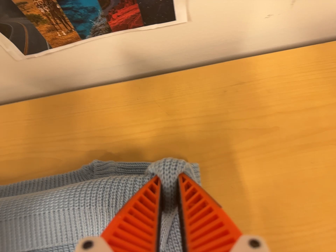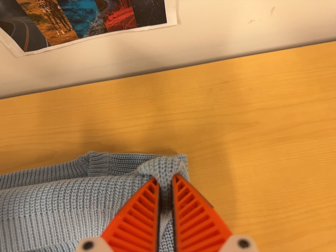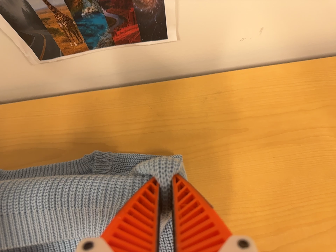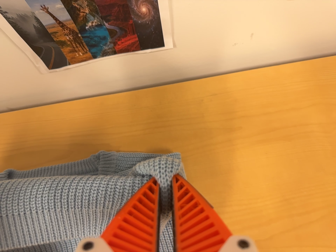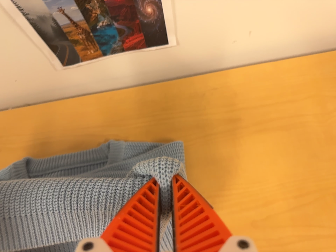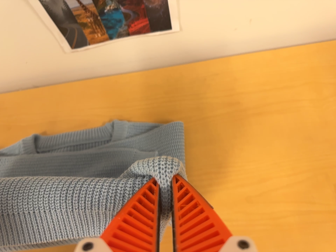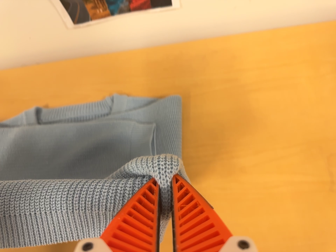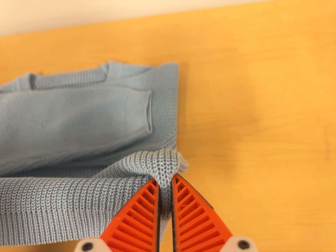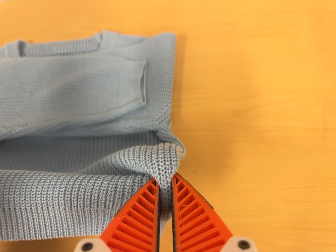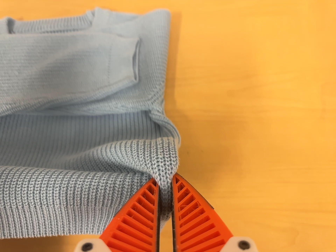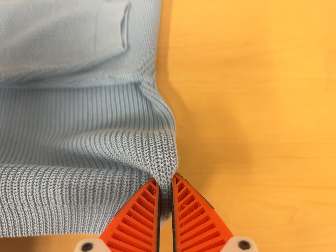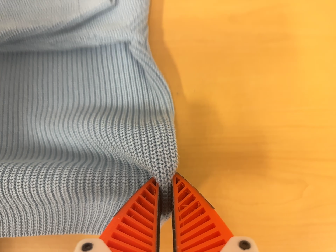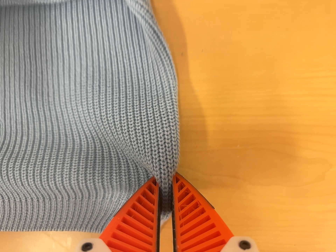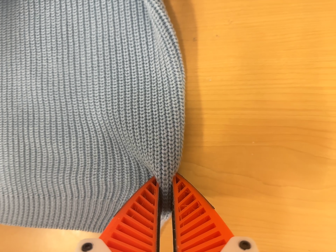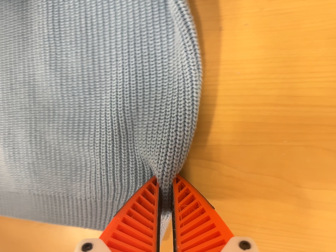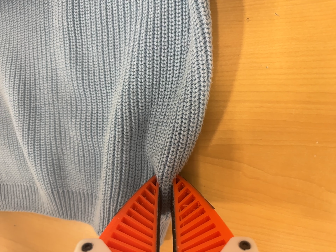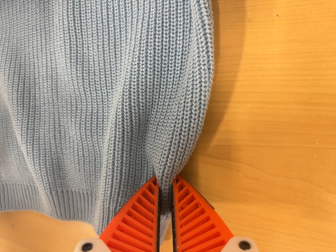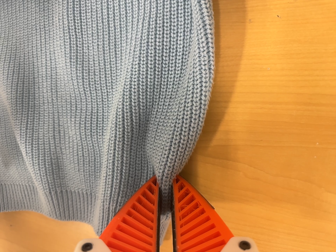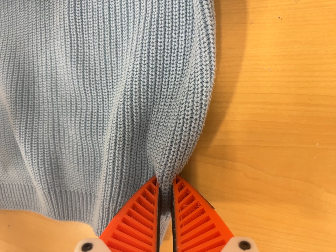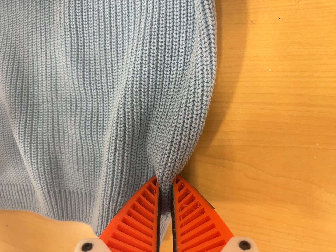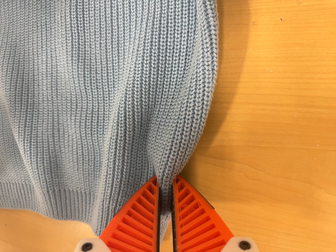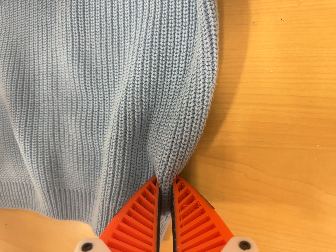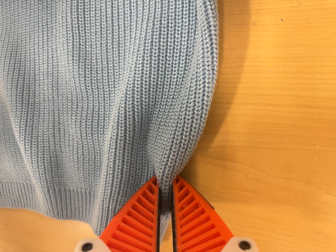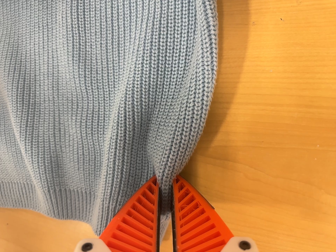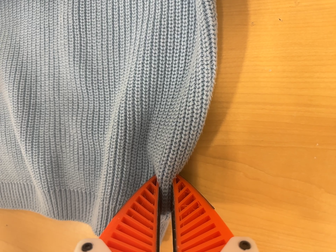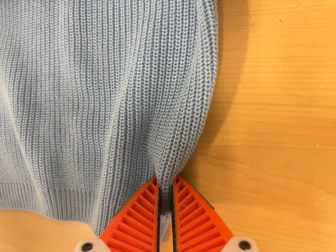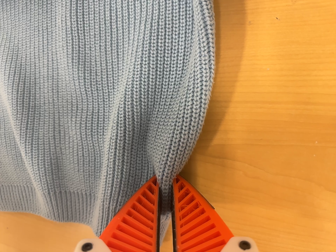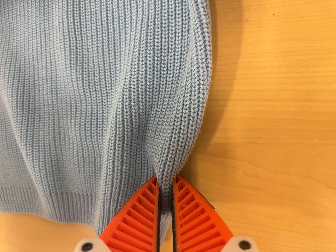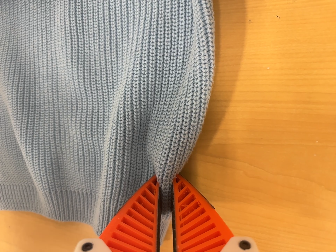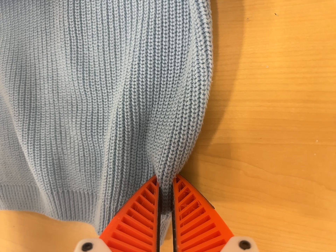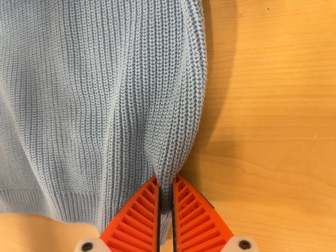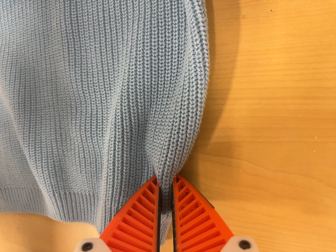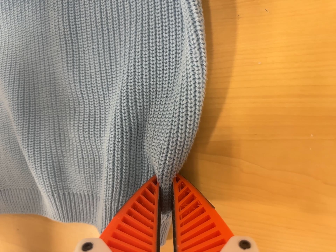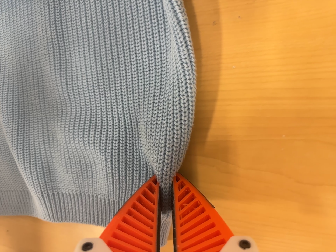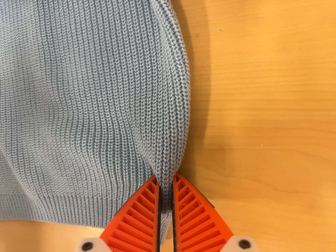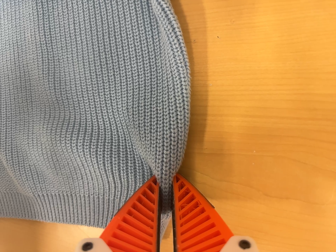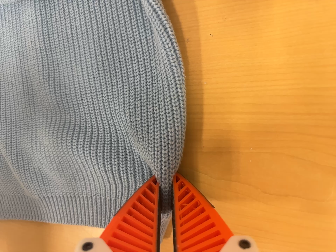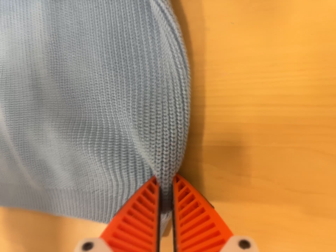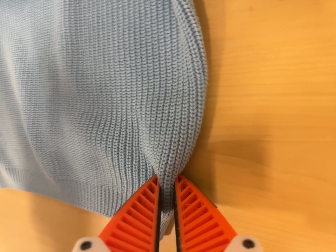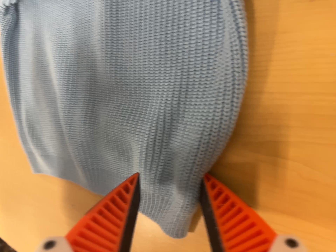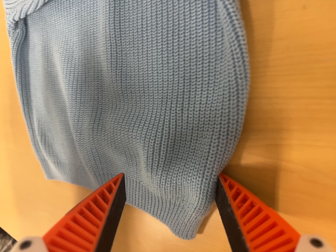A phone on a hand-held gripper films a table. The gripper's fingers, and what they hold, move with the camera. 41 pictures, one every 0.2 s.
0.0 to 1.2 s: The camera travels backward and toward the bottom of its view, about 20 cm, so what stands in front gets smaller.
1.2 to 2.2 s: The camera travels toward the bottom of its view and forward, about 14 cm, so close, fixed things drift upward. Its aim tips toward the bottom of its view by about 15 degrees, and the scene shifts upward.
2.2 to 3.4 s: The camera pans to its left by about 15 degrees. It travels forward, about 7 cm, so what stands in front looms larger. Its aim tips toward the bottom of its view by about 20 degrees, and the scene shifts upward.
3.4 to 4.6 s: The camera keeps its place and its aim.
4.6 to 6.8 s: The camera shifts only a little, or ends up much as it began.
6.8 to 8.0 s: The scene slides to the right, as the camera pans about 15 degrees to its left.
The film runs backward here.
